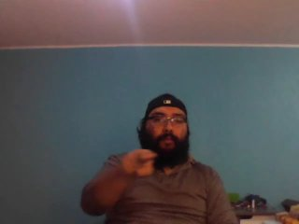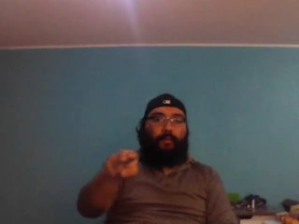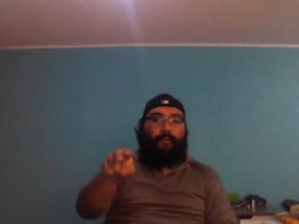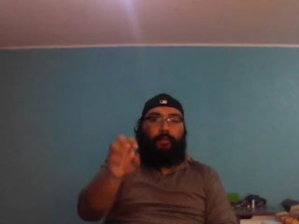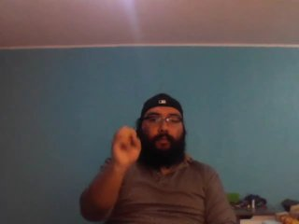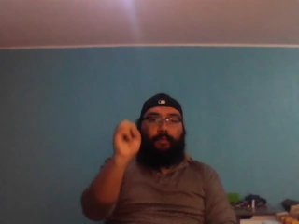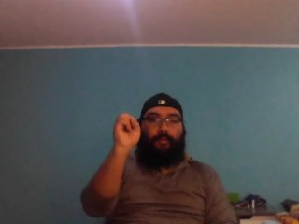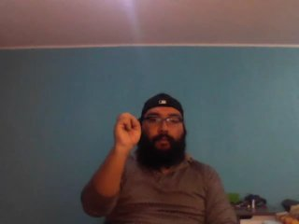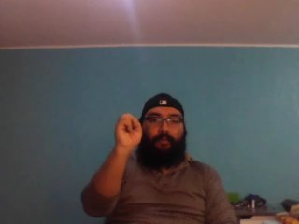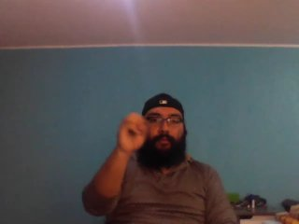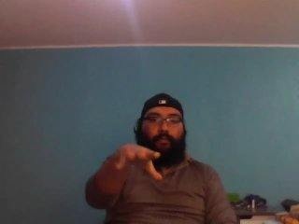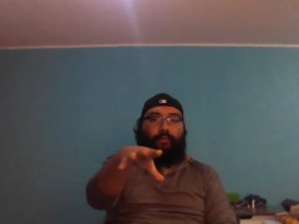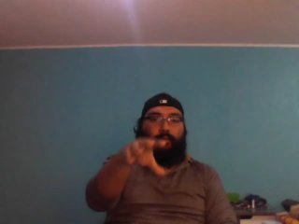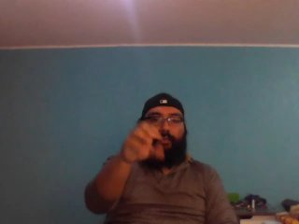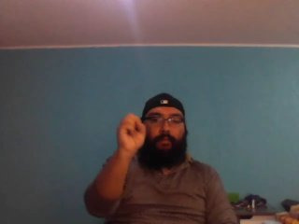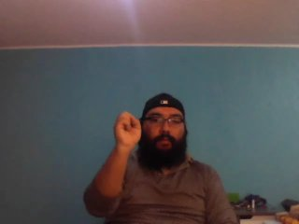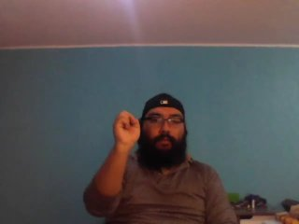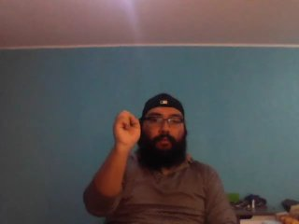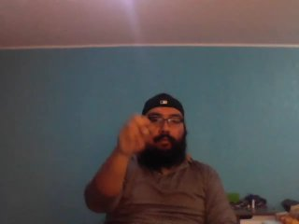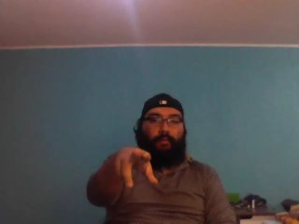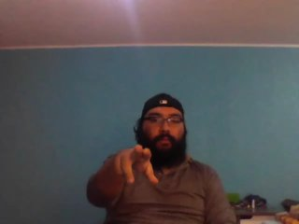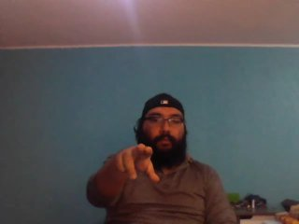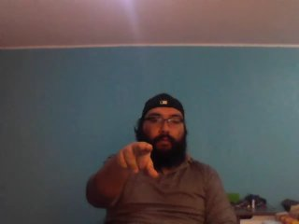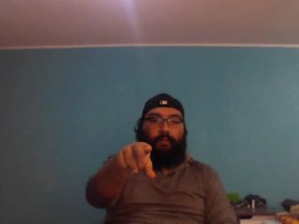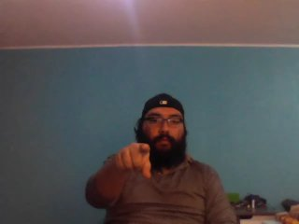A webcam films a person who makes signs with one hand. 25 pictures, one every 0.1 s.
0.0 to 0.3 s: Pointing with two fingers.
0.4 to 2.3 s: Open twice.
